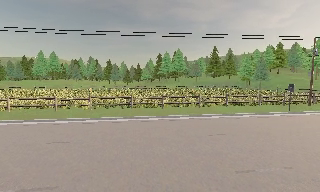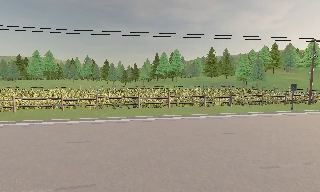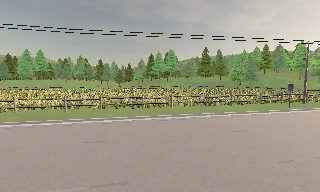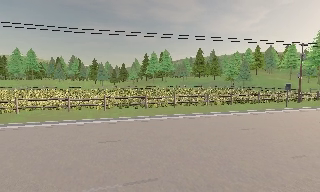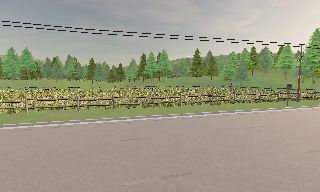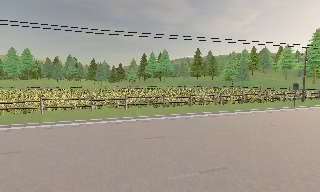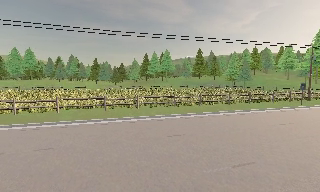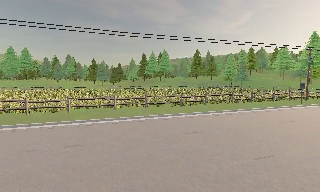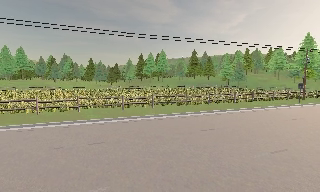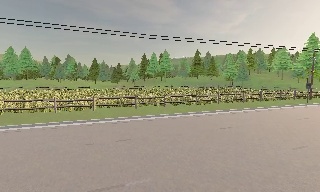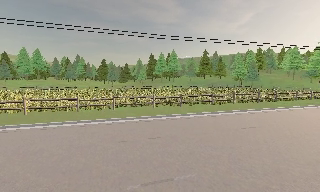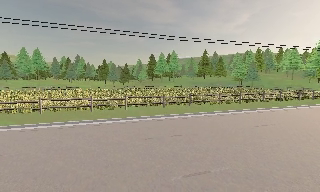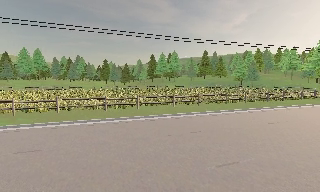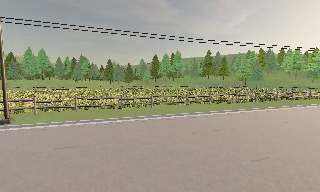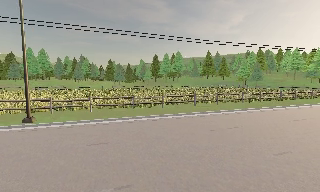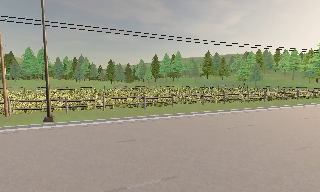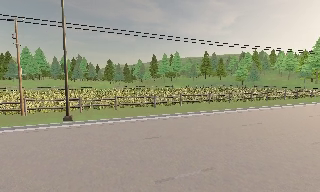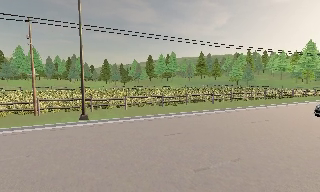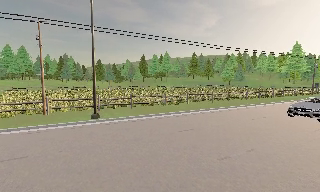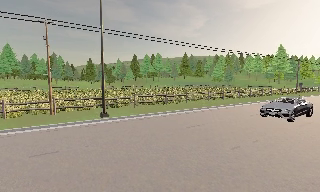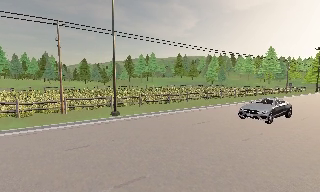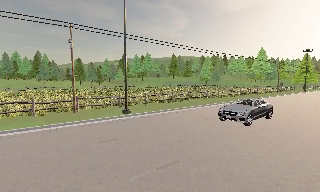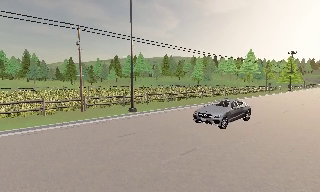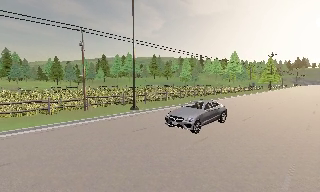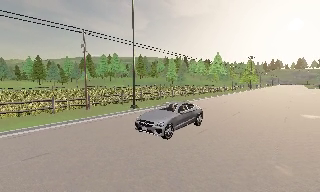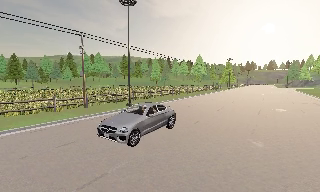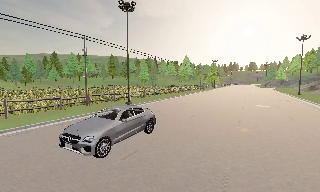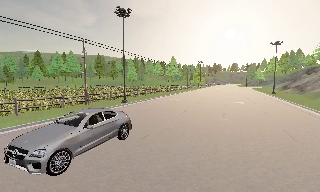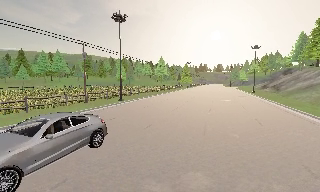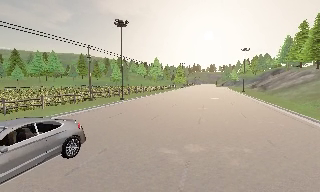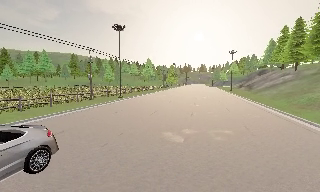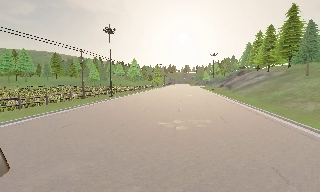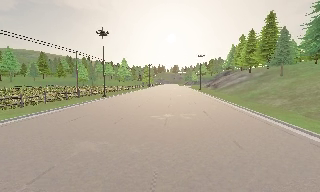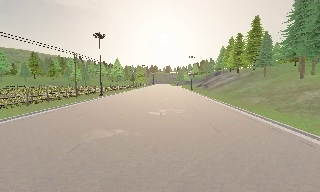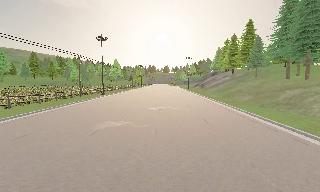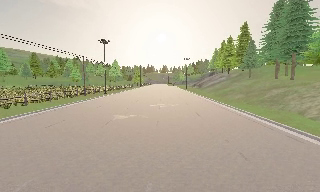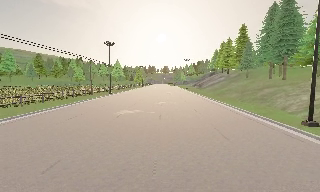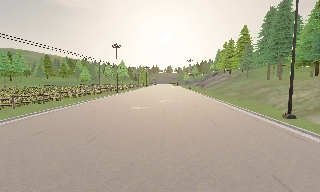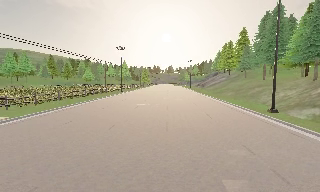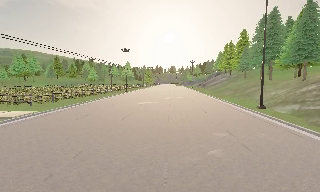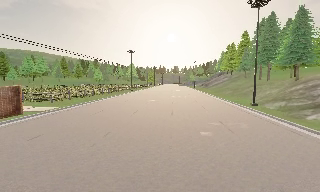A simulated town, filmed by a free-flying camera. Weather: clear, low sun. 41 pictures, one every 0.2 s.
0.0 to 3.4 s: The camera pans to its right, which is clockwise from overhead, by about 15 degrees. It travels to its left, about 20 m, so close, fixed things drift to the right.
3.4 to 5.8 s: The camera pans to its right, which is clockwise from overhead, by about 50 degrees. It travels backward and to its left, about 20 m.
5.8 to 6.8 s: The camera pans to its right, which is clockwise from overhead, by about 15 degrees. It travels backward, about 11 m, so what stands in front gets smaller.
6.8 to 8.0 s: The camera travels backward, about 14 m, so what stands in front gets smaller.
The film runs forward here.
